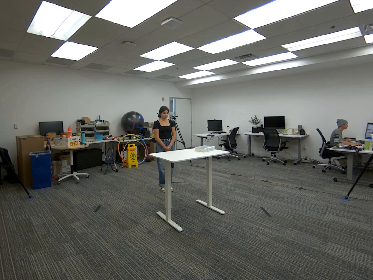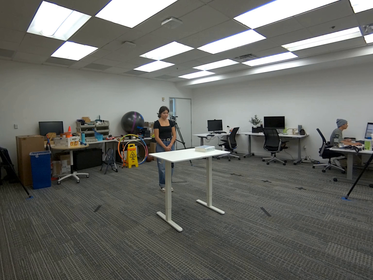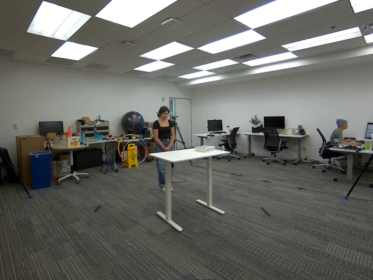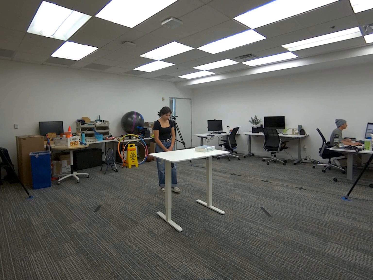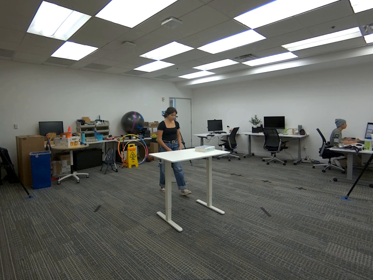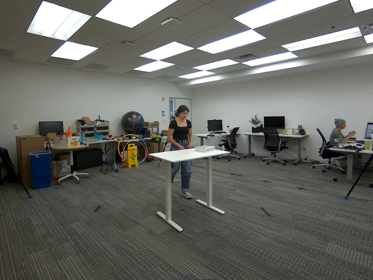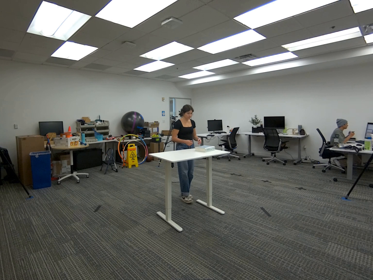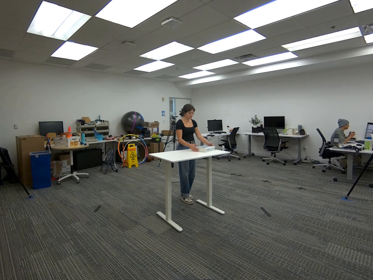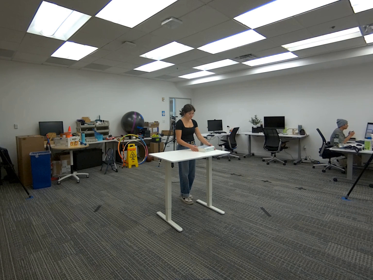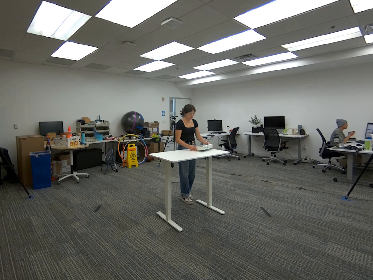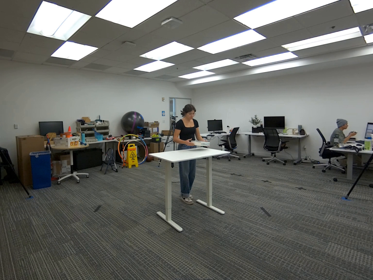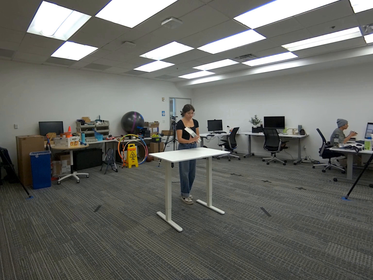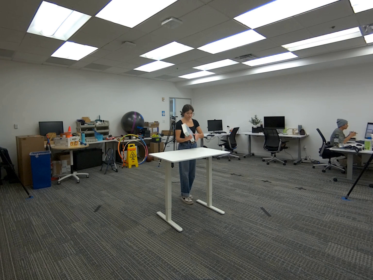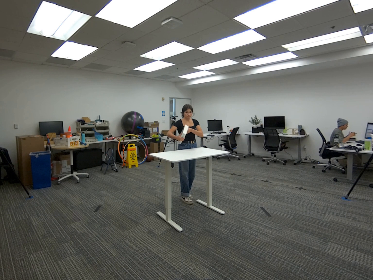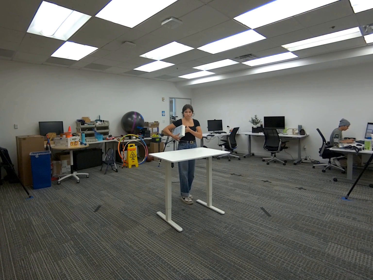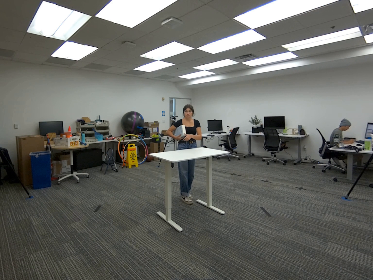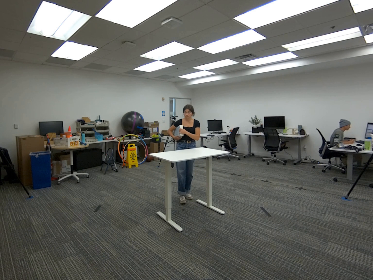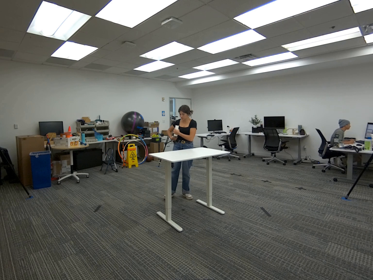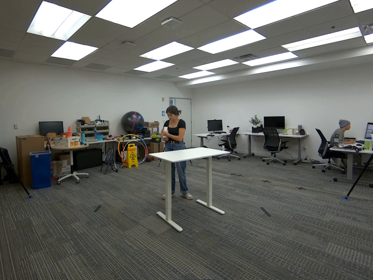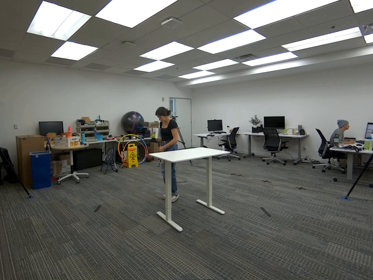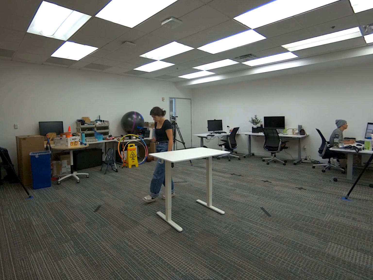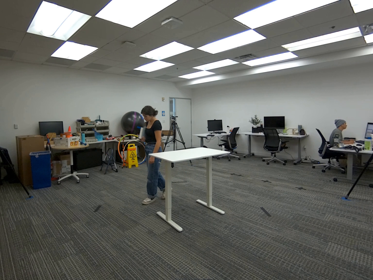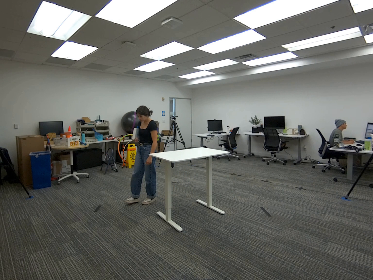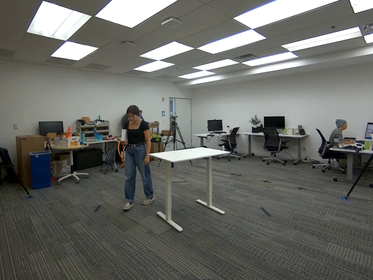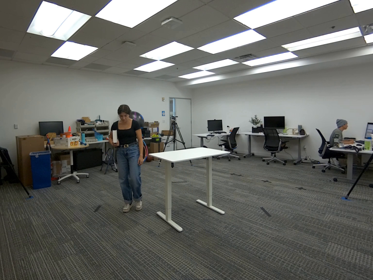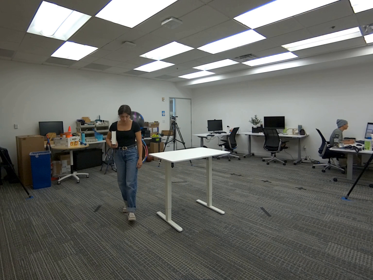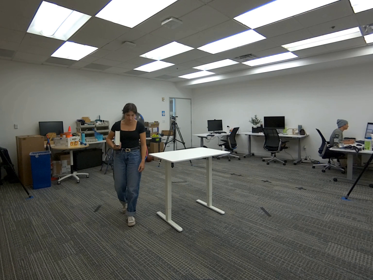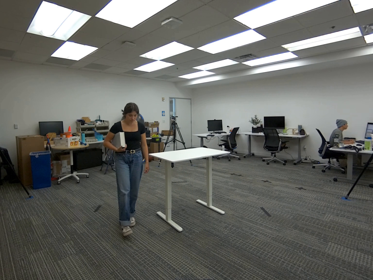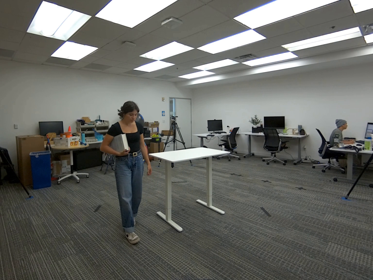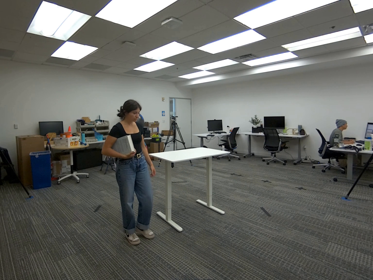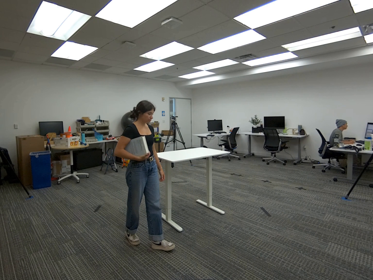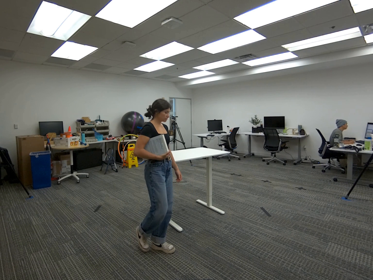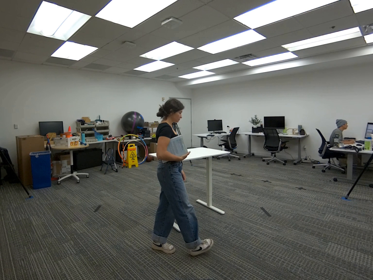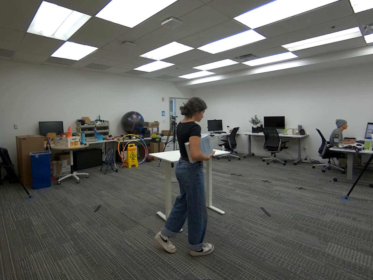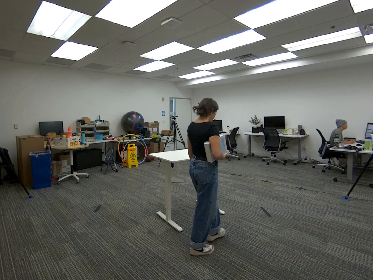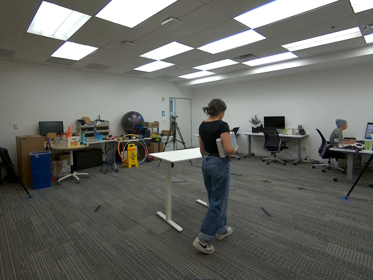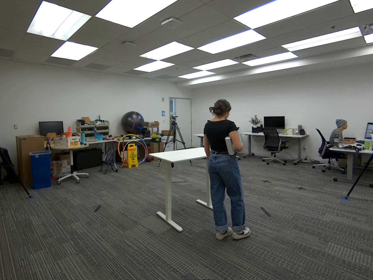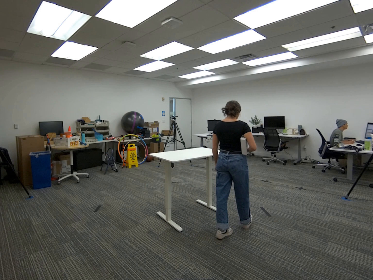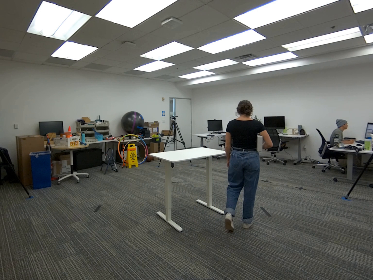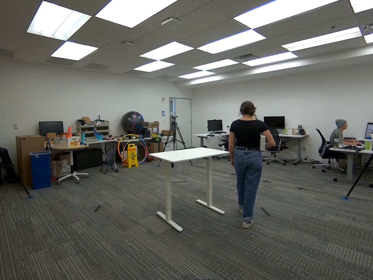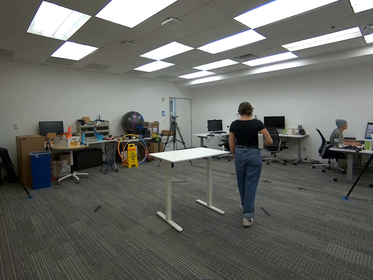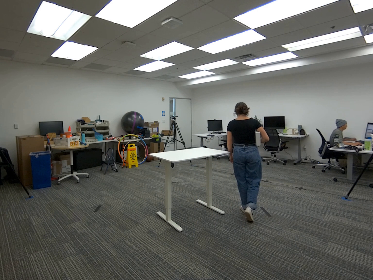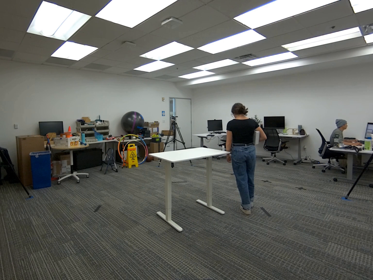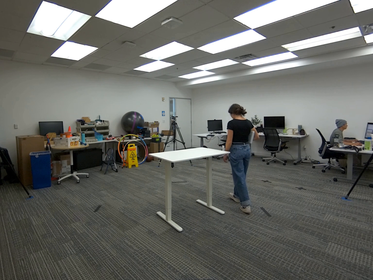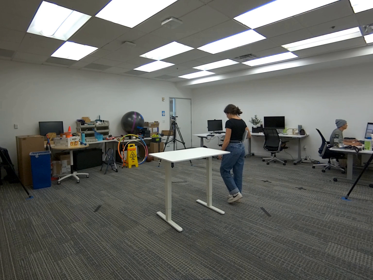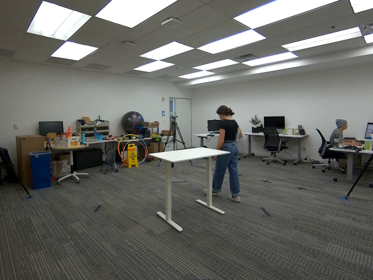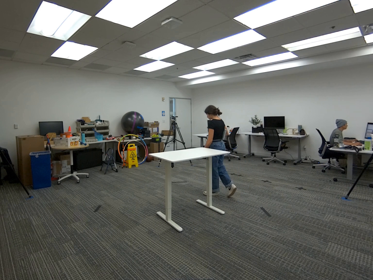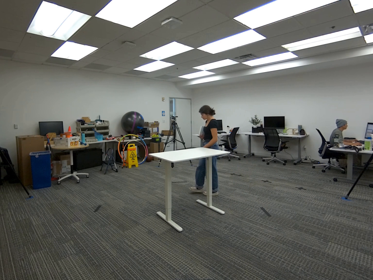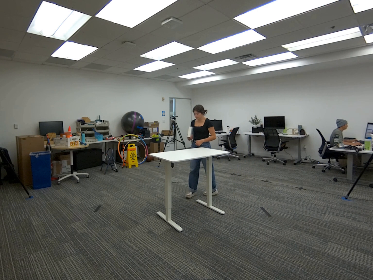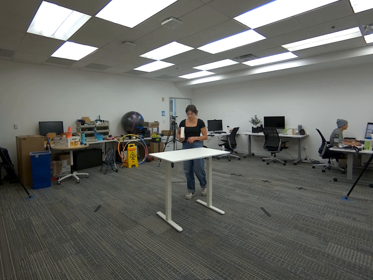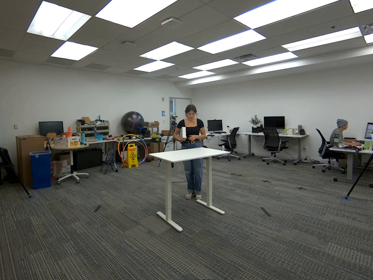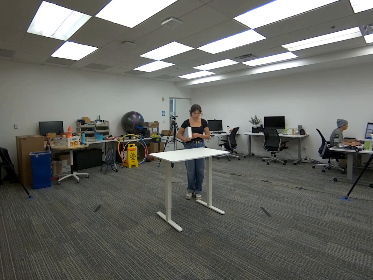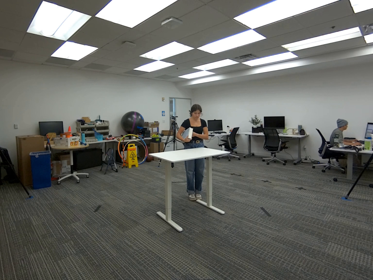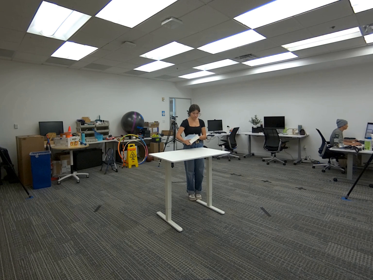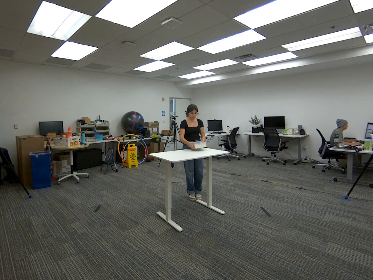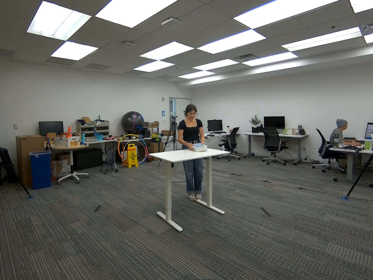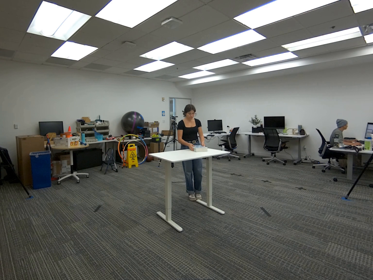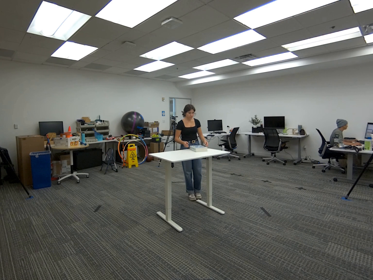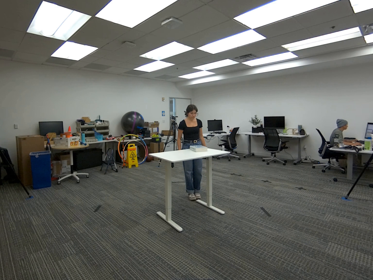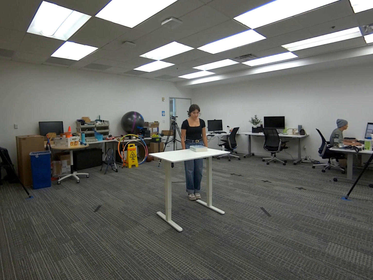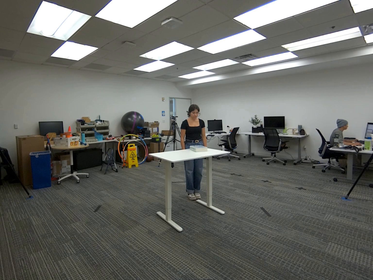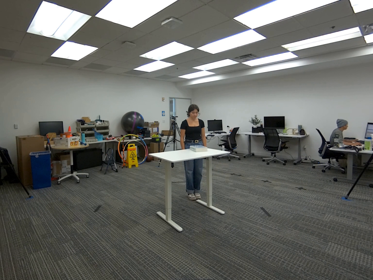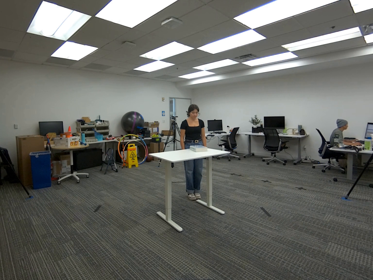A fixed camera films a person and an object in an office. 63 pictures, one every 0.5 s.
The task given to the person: Pick up the light blue book from the white desk and put the light blue book under your arm and walk around and place it back to the white desk.
